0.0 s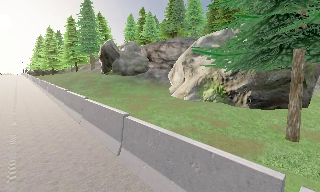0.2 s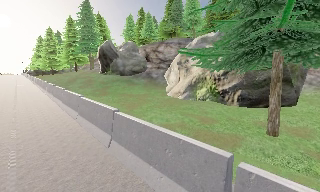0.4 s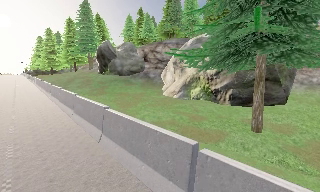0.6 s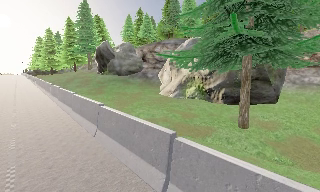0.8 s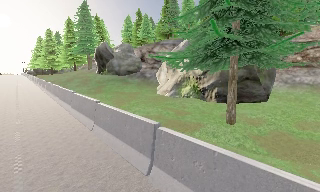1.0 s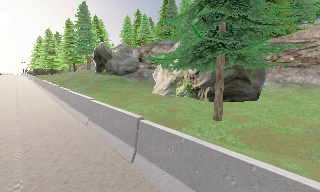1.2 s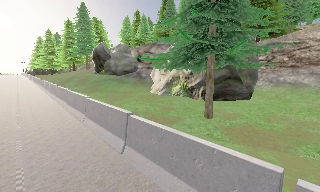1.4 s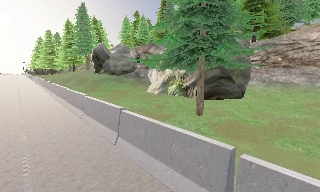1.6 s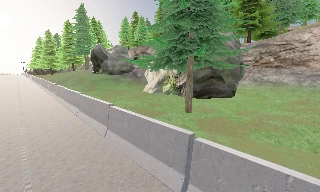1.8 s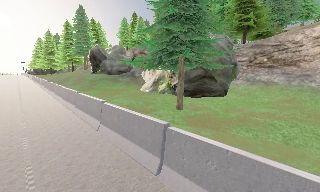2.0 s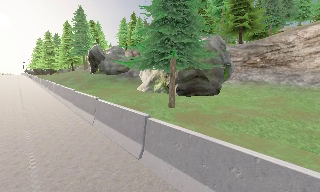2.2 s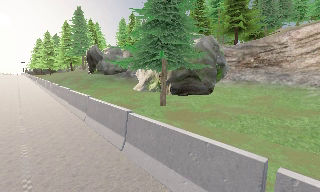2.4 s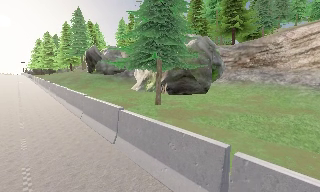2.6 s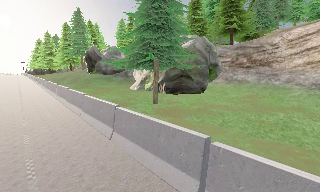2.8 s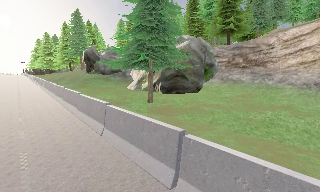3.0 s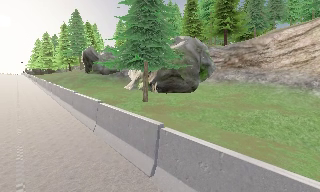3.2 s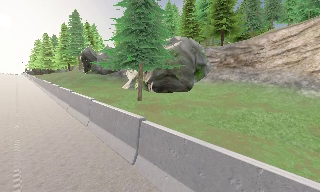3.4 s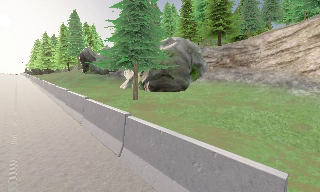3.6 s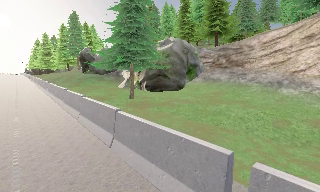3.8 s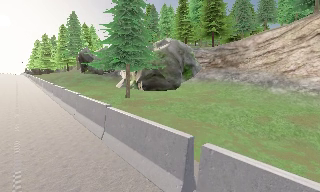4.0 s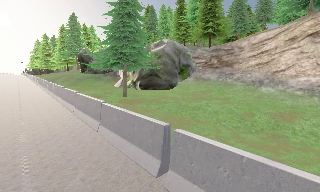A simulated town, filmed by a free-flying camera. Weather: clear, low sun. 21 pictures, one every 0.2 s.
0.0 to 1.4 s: The camera travels backward and to its right, about 4 m, so what stands in front gets smaller.
1.4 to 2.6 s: The camera travels backward and to its right, about 4 m, so what stands in front gets smaller. It loses speed.
2.6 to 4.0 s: The camera travels backward and to its right, about 4.5 m, so what stands in front gets smaller.
The film runs backward here.
